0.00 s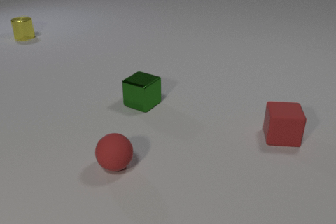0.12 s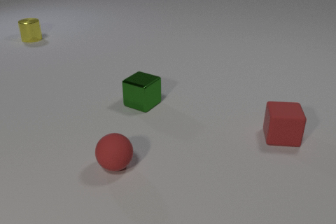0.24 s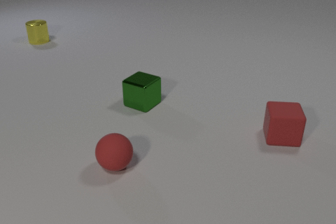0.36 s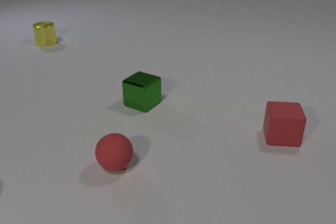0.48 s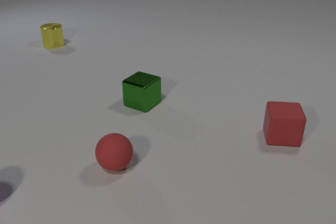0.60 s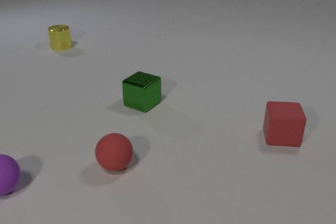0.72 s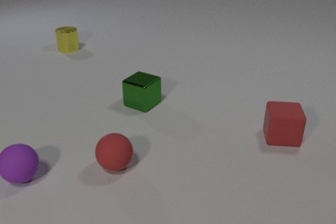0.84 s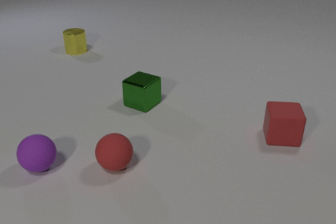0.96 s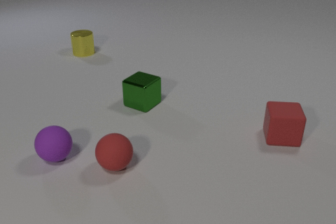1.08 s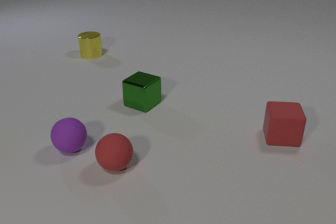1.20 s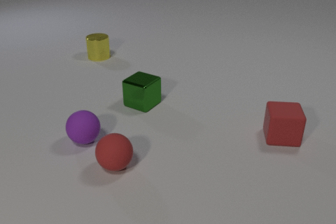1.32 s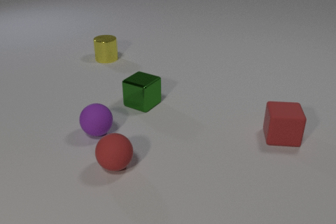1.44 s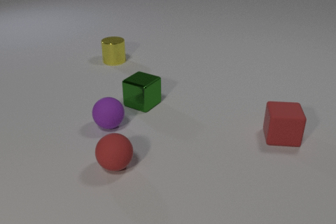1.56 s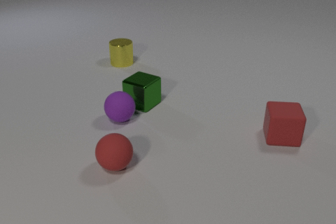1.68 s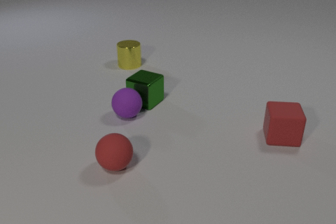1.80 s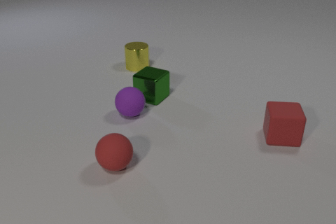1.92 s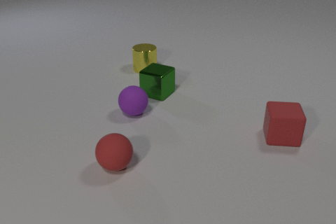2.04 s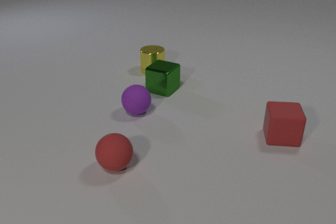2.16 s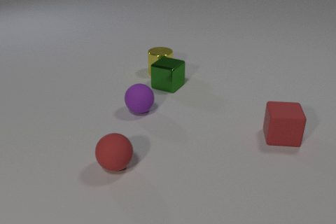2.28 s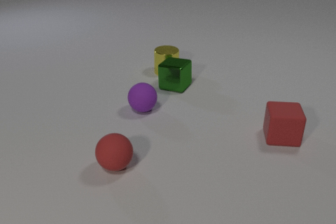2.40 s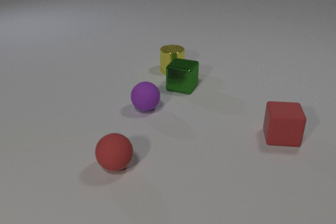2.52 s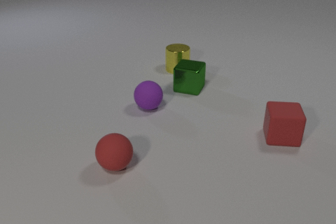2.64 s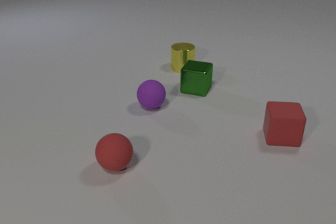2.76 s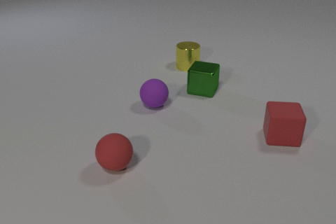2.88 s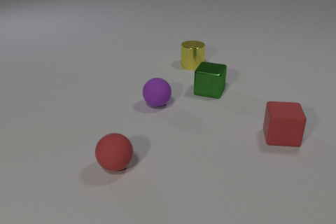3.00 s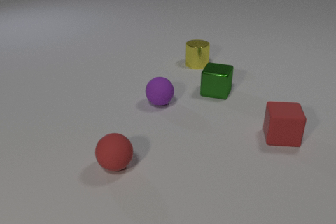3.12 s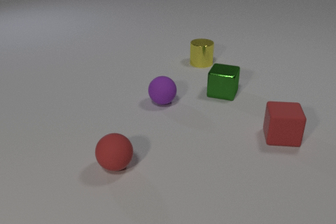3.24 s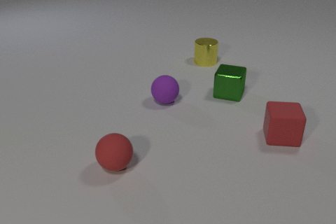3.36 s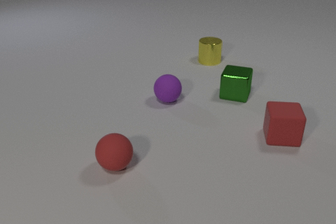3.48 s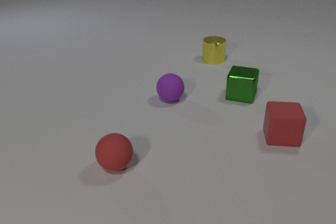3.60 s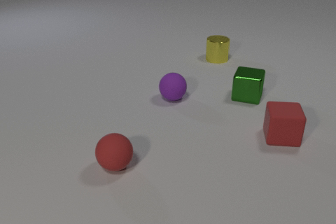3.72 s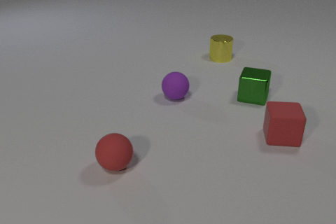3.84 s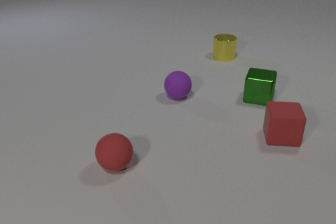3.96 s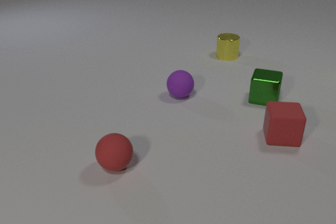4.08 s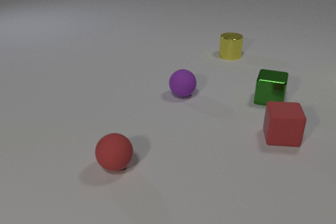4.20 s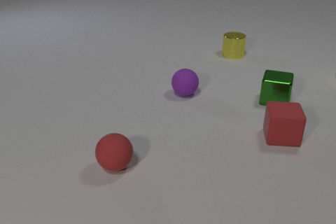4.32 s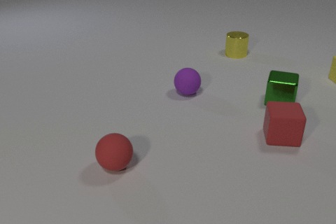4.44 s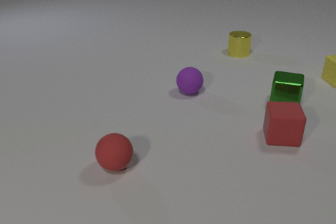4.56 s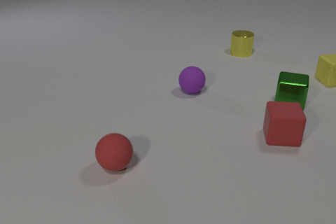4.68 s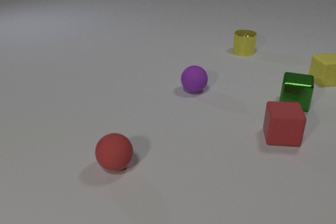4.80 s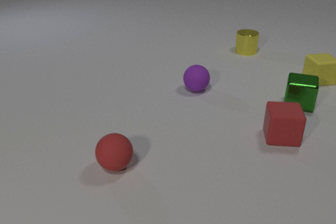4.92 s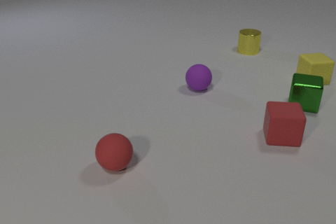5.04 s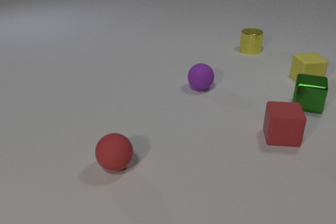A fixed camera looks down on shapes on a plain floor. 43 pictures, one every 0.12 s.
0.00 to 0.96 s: The purple rubber sphere comes in at the left edge, rolls to the right and away from the camera. The yellow metal cylinder slides toward the camera and to the right.
0.96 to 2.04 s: The purple rubber sphere rolls to the right and away from the camera. The green metal cube slides away from the camera and to the right. The yellow metal cylinder slides to the right and toward the camera. The purple rubber sphere and the green metal cube collide.
2.04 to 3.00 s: The purple rubber sphere rolls to the right and away from the camera. The green metal cube slides to the right. The yellow metal cylinder slides to the right and away from the camera. The green metal cube and the yellow metal cylinder collide.
3.00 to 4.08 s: The purple rubber sphere rolls to the right and away from the camera. The green metal cube slides to the right. The yellow metal cylinder slides to the right and away from the camera.
4.08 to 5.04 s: The purple rubber sphere rolls to the right and away from the camera. The green metal cube slides to the right. The yellow rubber cube comes in at the right edge, slides to the left. The yellow metal cylinder slides to the right and away from the camera.
What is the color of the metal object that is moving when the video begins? yellow.
What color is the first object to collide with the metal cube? purple.
How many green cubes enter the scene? 0.
